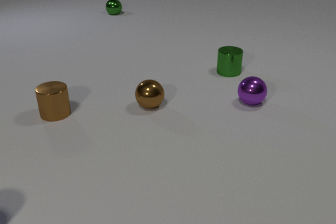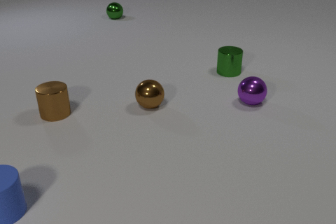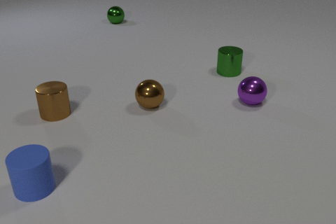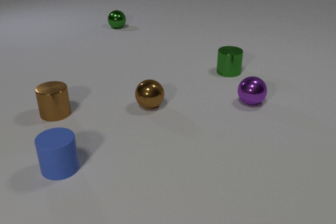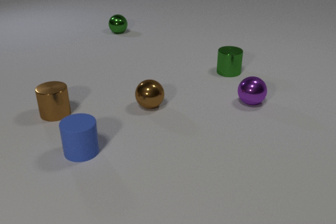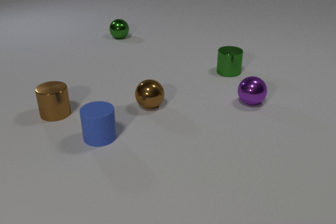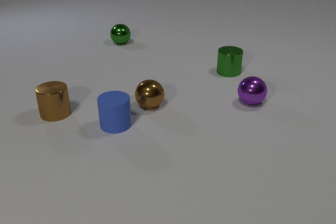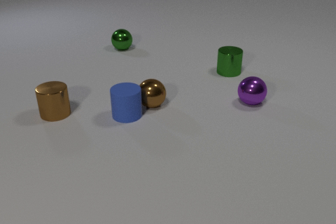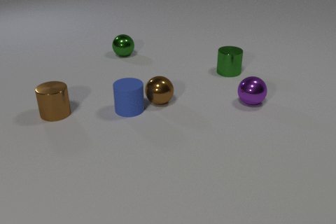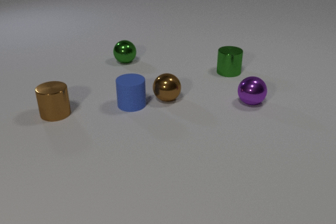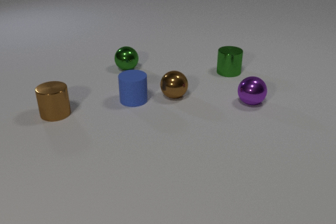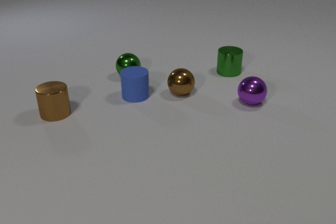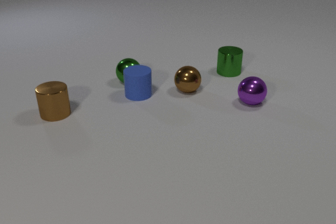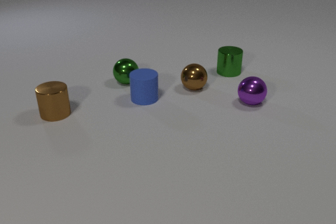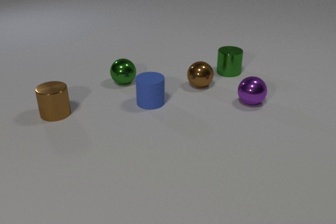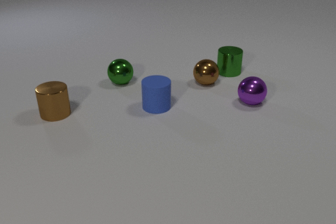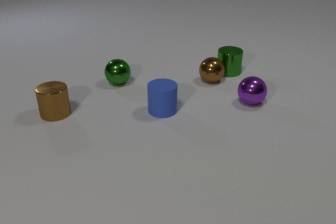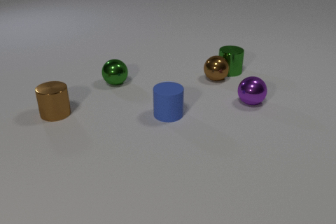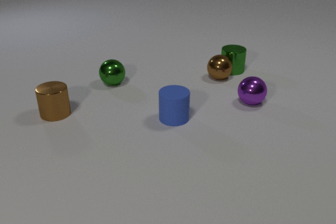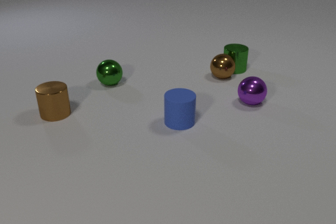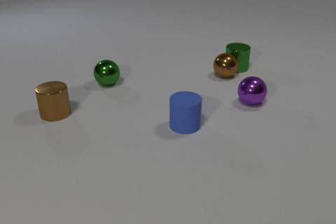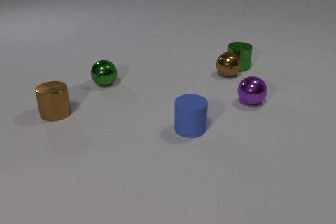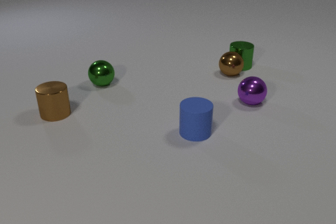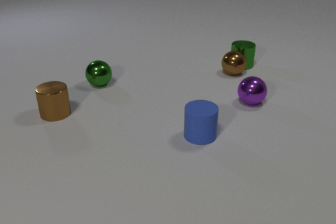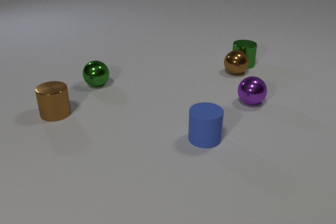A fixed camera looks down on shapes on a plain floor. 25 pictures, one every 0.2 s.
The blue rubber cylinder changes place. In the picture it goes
to the right.
The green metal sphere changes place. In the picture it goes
toward the camera.
0.0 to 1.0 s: The blue rubber cylinder comes in at the left edge, slides to the right and away from the camera. The green metal sphere rolls toward the camera.
1.0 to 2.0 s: The blue rubber cylinder slides away from the camera and to the right. The brown metal sphere rolls to the right and away from the camera. The green metal sphere rolls toward the camera. The blue rubber cylinder and the brown metal sphere collide.
2.0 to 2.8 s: The blue rubber cylinder slides to the right. The brown metal sphere rolls to the right and away from the camera. The green metal sphere rolls toward the camera. The blue rubber cylinder and the green metal sphere collide.
2.8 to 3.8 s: The blue rubber cylinder slides toward the camera and to the right. The brown metal sphere rolls away from the camera and to the right. The green metal cylinder slides away from the camera and to the right. The green metal sphere rolls to the left. The brown metal sphere and the green metal cylinder collide.
3.8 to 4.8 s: The blue rubber cylinder slides toward the camera and to the right. The brown metal sphere rolls to the right and away from the camera. The green metal cylinder slides away from the camera and to the right. The green metal sphere rolls to the left.
How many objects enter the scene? 1.
What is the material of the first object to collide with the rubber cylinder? metal.
What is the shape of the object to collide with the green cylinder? sphere.
